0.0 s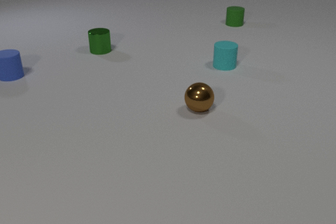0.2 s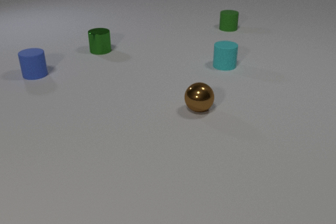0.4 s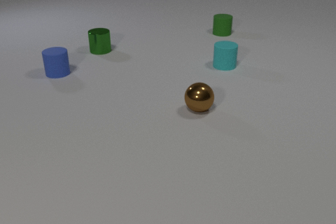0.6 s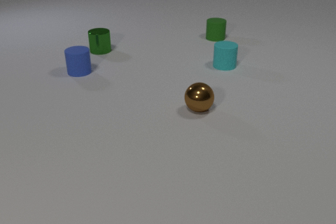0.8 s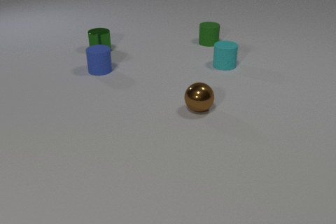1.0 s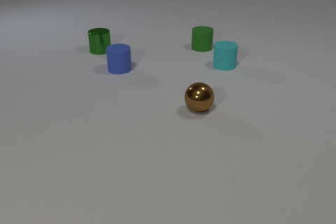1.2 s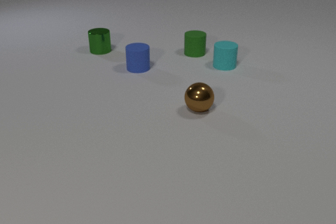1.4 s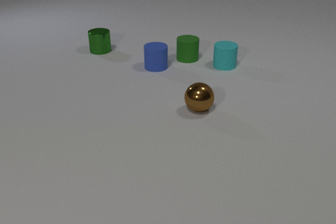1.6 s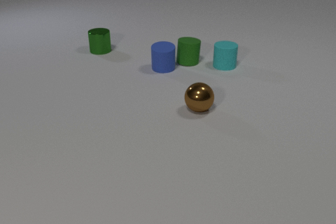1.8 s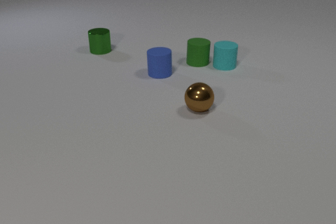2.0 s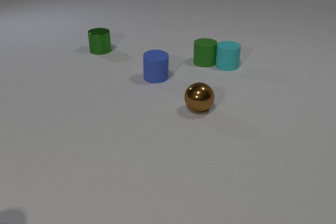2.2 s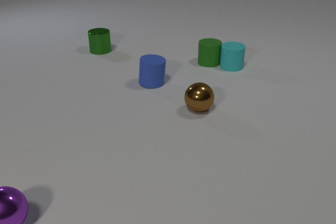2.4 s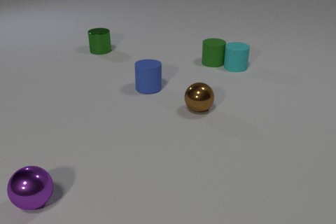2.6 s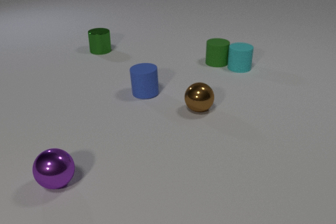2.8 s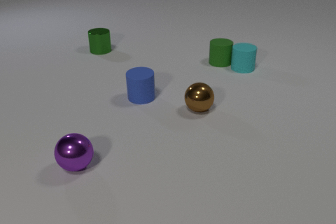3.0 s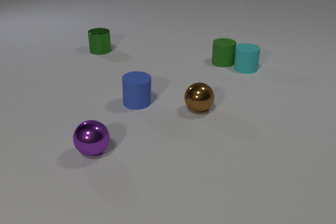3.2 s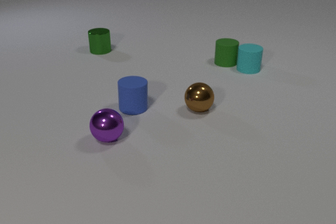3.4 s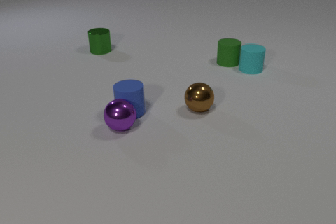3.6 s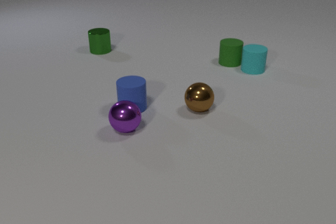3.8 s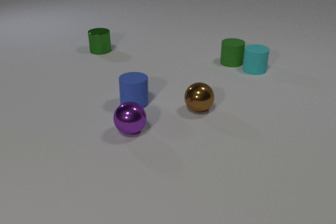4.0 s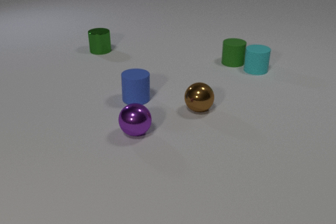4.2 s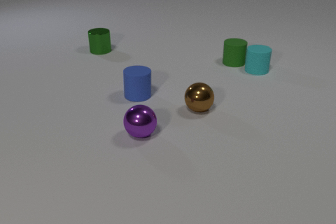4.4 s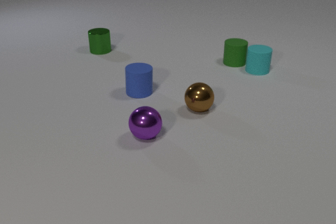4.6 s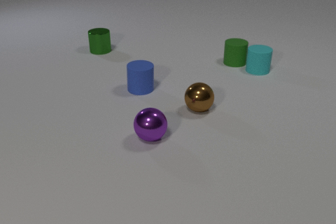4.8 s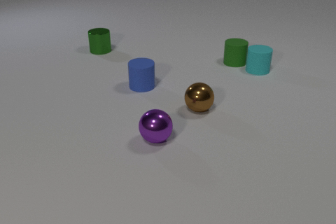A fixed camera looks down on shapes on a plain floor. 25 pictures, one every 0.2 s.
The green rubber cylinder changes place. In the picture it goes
toward the camera.
0.0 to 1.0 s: The blue rubber cylinder slides to the right. The green rubber cylinder slides toward the camera and to the left.
1.0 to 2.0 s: The blue rubber cylinder slides to the right and toward the camera. The green rubber cylinder slides toward the camera. The blue rubber cylinder and the green rubber cylinder collide. The green rubber cylinder and the cyan rubber cylinder collide.
2.0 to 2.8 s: The blue rubber cylinder slides toward the camera. The green rubber cylinder slides to the right. The cyan rubber cylinder slides to the right. The purple metal sphere comes in at the left edge, rolls to the right and away from the camera.
2.8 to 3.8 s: The blue rubber cylinder slides toward the camera and to the left. The green rubber cylinder slides to the right. The cyan rubber cylinder slides to the right. The purple metal sphere rolls to the right and away from the camera. The blue rubber cylinder and the purple metal sphere collide.
3.8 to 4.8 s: The blue rubber cylinder slides away from the camera. The purple metal sphere rolls to the right and toward the camera.
What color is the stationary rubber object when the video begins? cyan.
What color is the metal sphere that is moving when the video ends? purple.
What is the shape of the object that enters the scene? sphere.
